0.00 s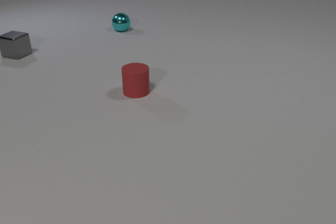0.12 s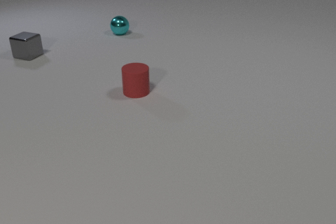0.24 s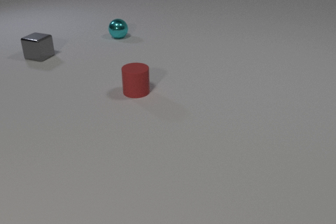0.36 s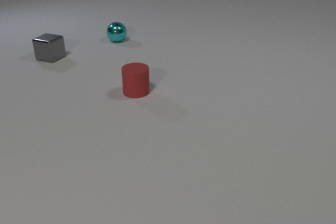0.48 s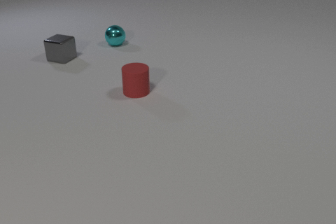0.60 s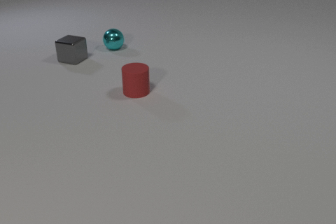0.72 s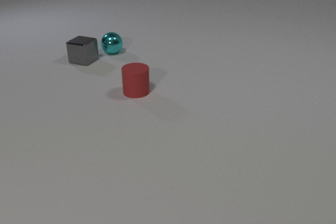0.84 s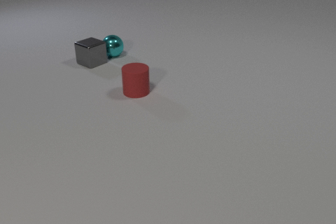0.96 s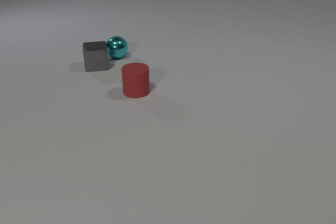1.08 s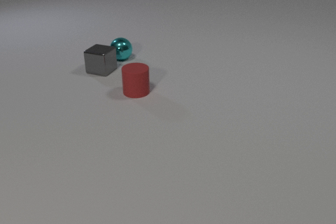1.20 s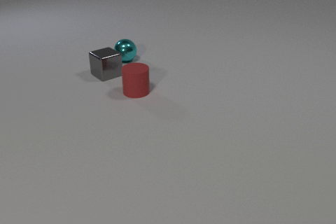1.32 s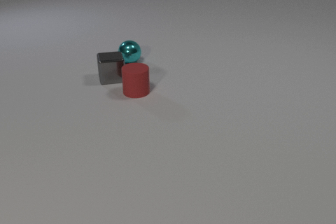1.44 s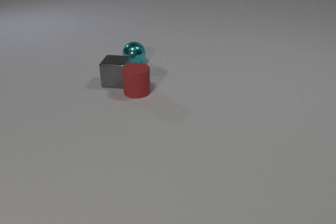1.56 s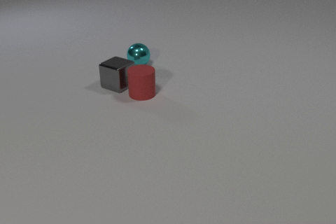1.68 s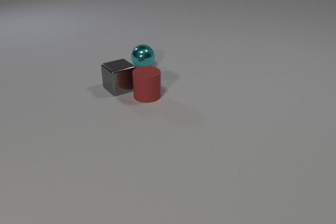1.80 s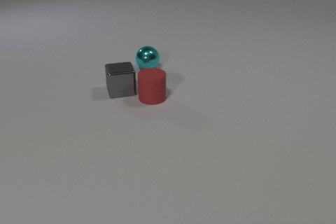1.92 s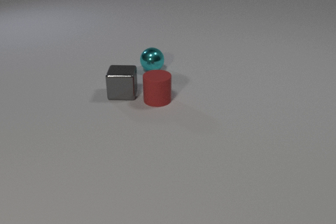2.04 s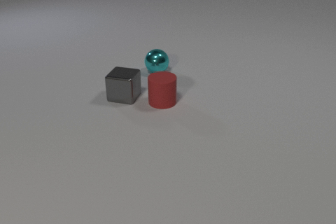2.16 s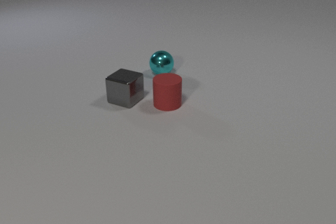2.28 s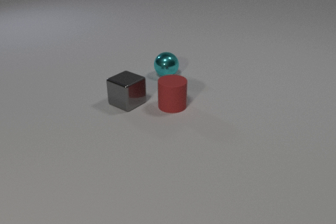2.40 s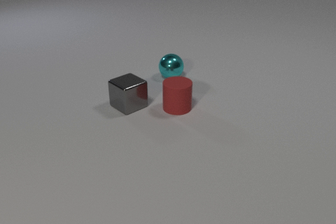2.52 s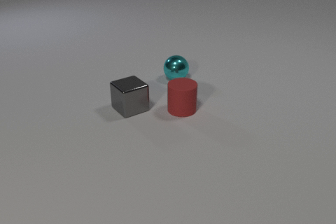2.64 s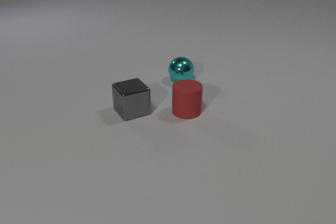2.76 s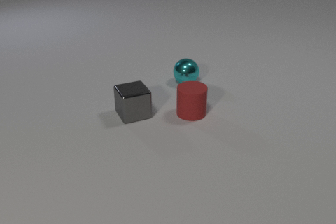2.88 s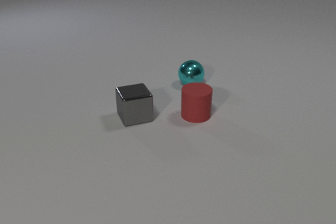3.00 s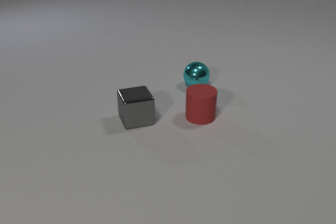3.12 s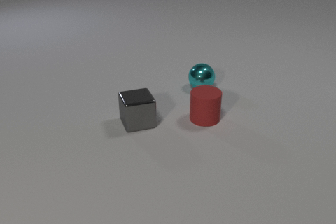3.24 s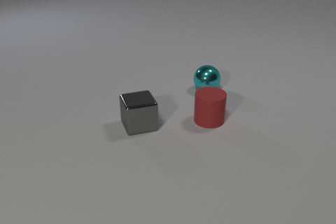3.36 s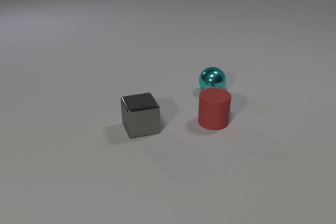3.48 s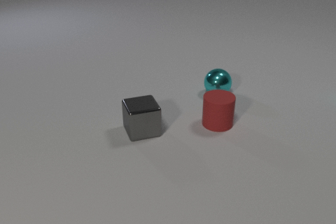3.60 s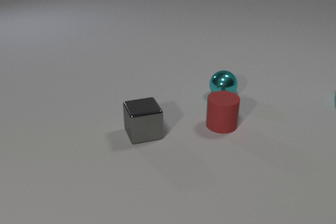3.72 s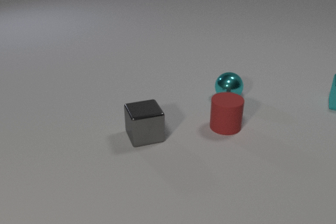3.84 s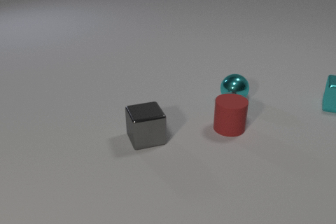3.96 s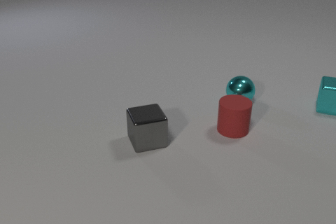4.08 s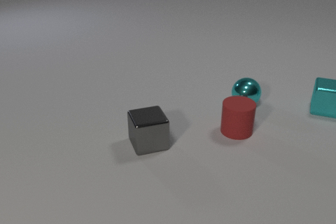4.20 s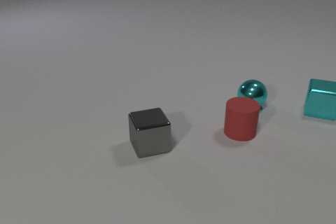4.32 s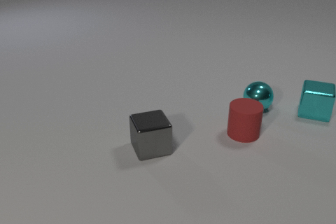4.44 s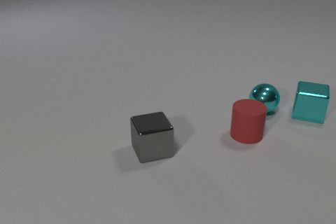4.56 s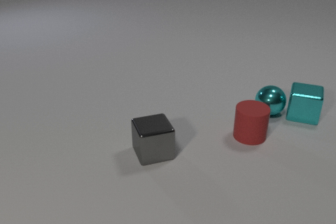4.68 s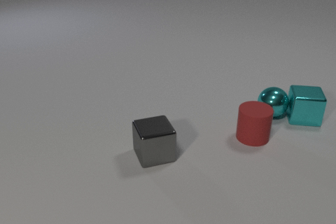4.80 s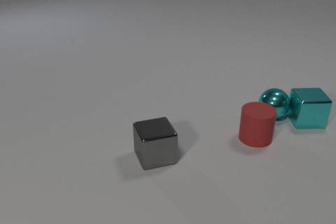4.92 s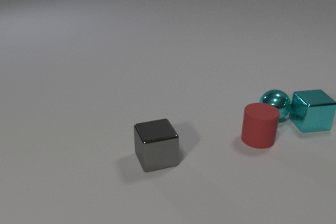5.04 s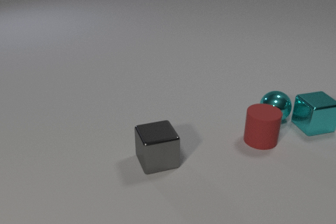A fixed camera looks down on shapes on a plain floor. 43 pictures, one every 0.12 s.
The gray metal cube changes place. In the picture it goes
toward the camera.
0.00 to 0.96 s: The gray metal cube slides to the right and toward the camera. The cyan metal sphere rolls toward the camera. The gray metal cube and the cyan metal sphere collide.
0.96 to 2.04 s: The gray metal cube slides toward the camera. The cyan metal sphere rolls toward the camera and to the right. The red rubber cylinder slides to the right and toward the camera. The gray metal cube and the red rubber cylinder collide.
2.04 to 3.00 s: The gray metal cube slides toward the camera. The cyan metal sphere rolls to the right and toward the camera. The red rubber cylinder slides to the right and toward the camera.
3.00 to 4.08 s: The gray metal cube slides toward the camera. The cyan metal sphere rolls to the right and toward the camera. The red rubber cylinder slides to the right and toward the camera. The cyan metal cube comes in at the right edge, slides toward the camera and to the left.
4.08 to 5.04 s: The gray metal cube slides toward the camera. The cyan metal sphere rolls to the right and toward the camera. The red rubber cylinder slides to the right and toward the camera. The cyan metal cube slides toward the camera, spins so that its near face slides to the right, counterclockwise seen from above. The cyan metal sphere and the cyan metal cube collide.
How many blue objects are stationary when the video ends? 0.
What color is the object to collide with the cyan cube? cyan.
What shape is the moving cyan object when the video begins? sphere.
